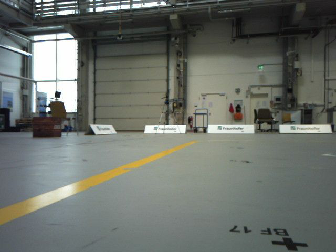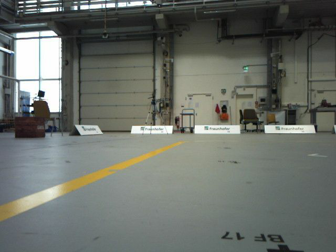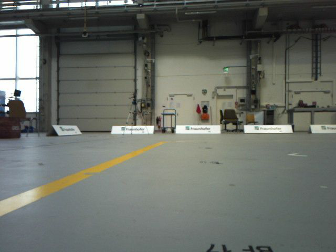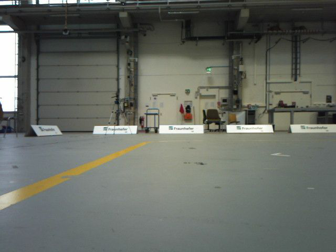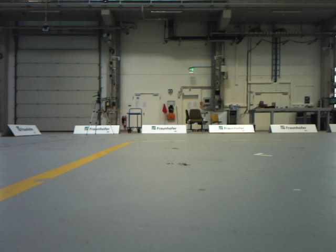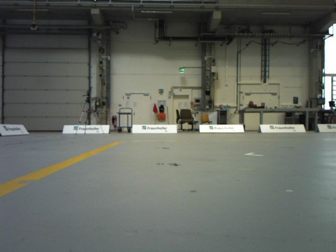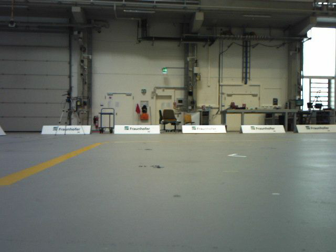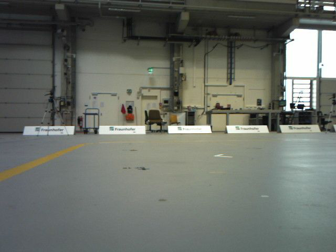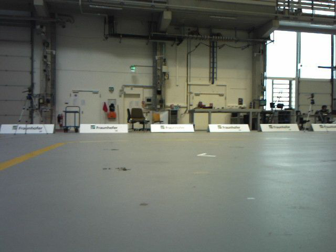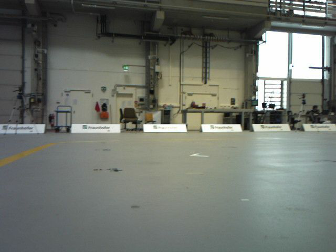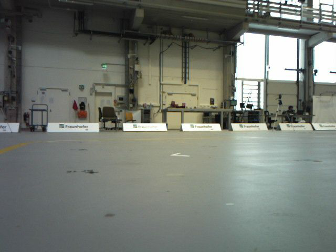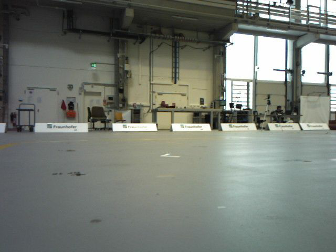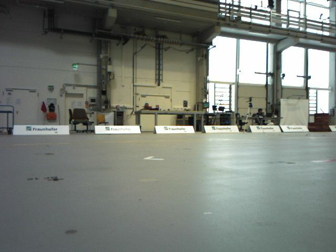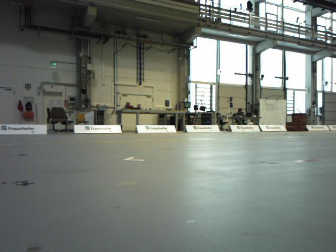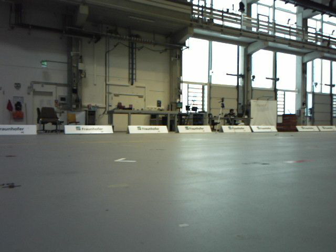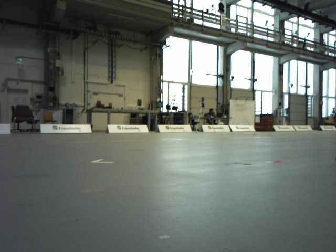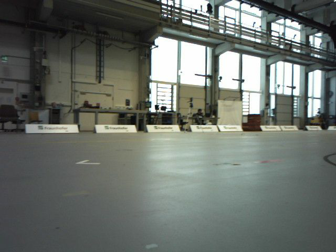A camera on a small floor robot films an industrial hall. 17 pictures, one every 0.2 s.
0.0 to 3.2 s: The scene slides to the left, as the camera pans about 45 degrees to its right. It travels forward, about 0.6 m.
The film runs forward here.
